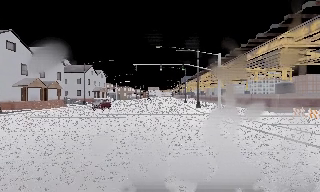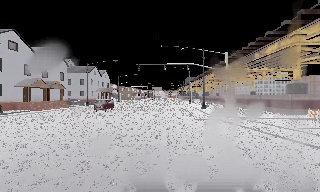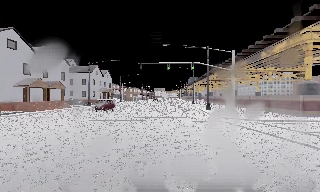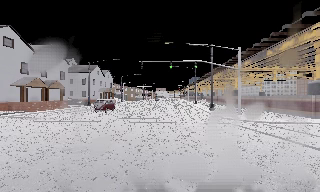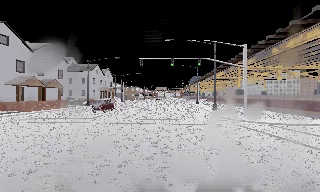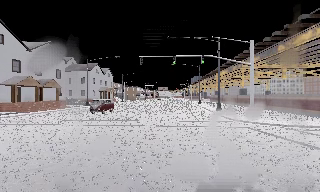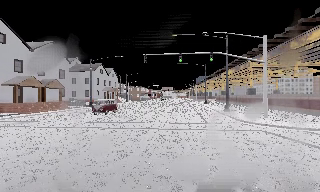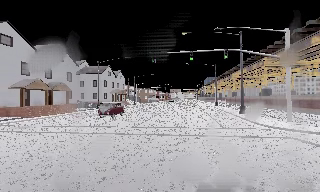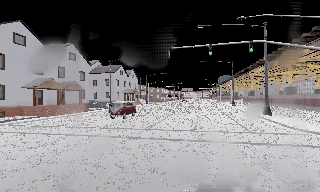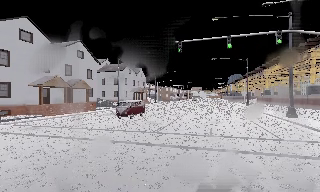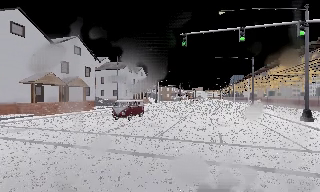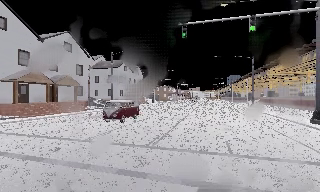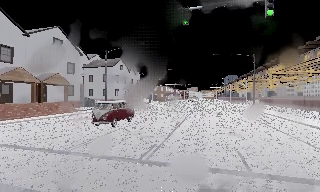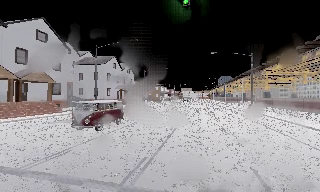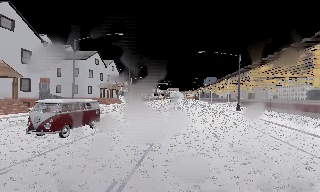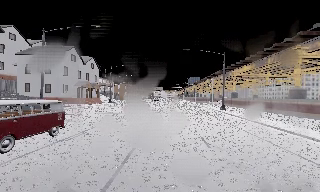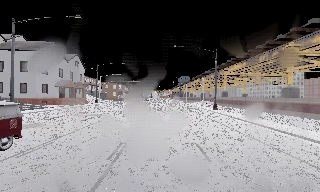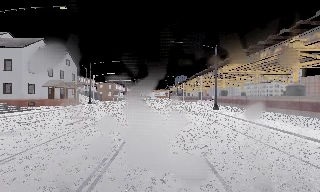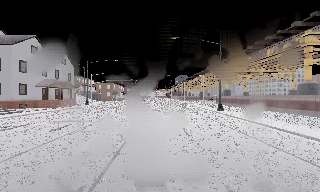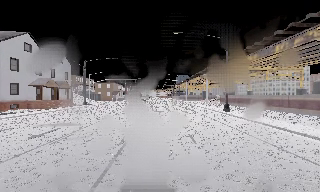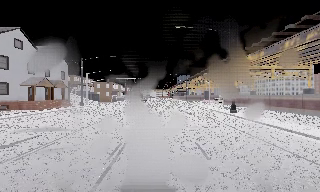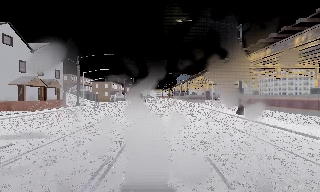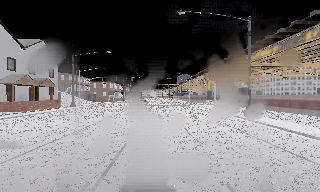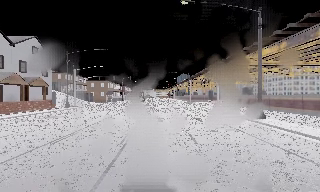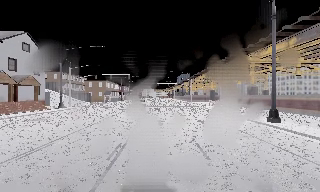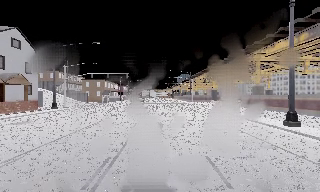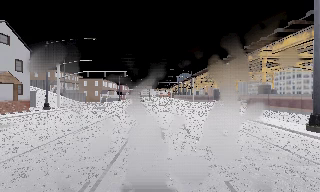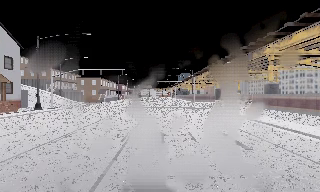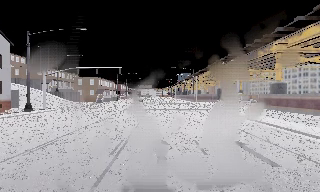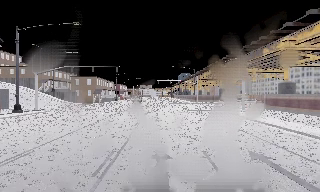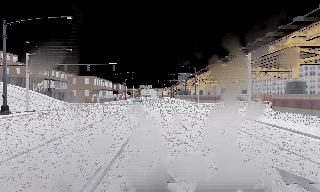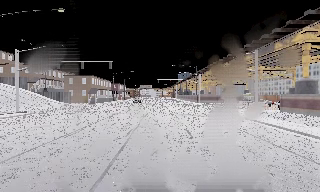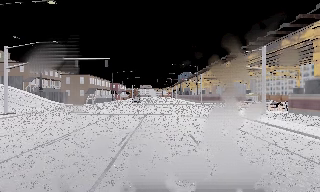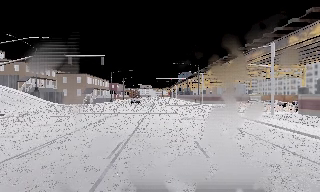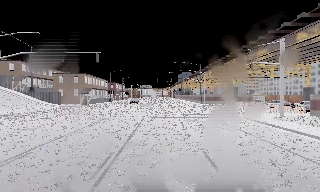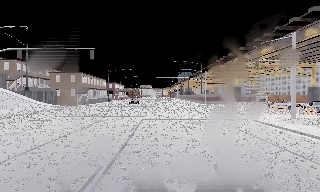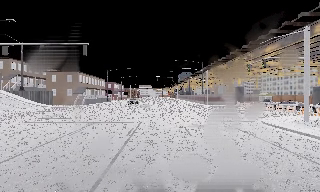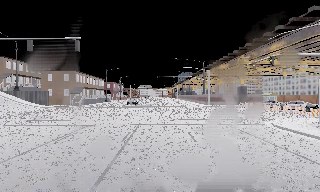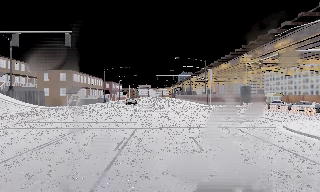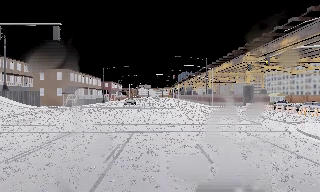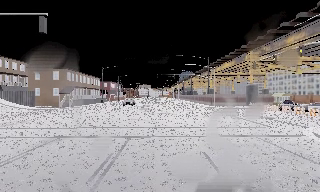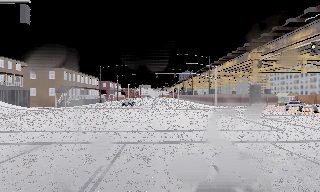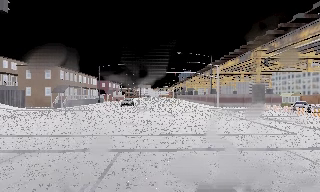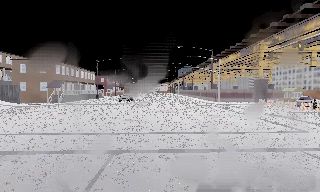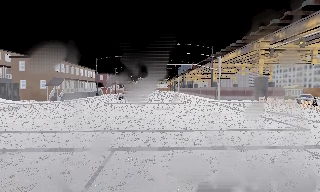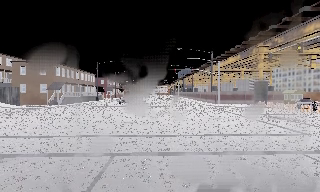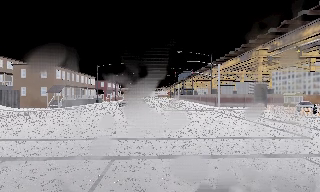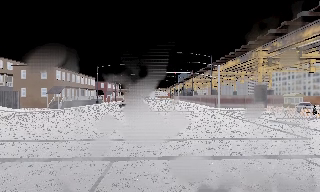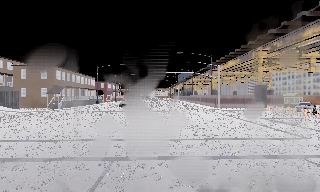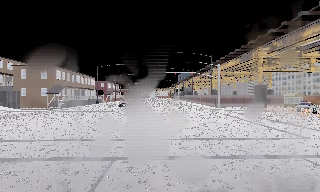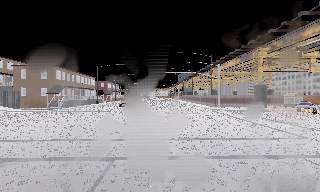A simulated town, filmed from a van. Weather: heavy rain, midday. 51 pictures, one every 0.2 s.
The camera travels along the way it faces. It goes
forward.
0.0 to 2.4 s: The scene slides to the right, as the camera pans about 15 degrees to its left. It travels forward, about 15 m, so what stands in front looms larger.
2.4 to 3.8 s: The scene slides to the left, as the camera pans about 15 degrees to its right. It travels forward, about 12 m, so what stands in front looms larger.
3.8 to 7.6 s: The camera travels forward, about 30 m, so what stands in front looms larger.
7.6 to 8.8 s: The camera travels forward, about 5 m, so what stands in front looms larger. It loses speed.
8.8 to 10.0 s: The camera shifts only a little, or ends up much as it began.
The film runs forward here.
